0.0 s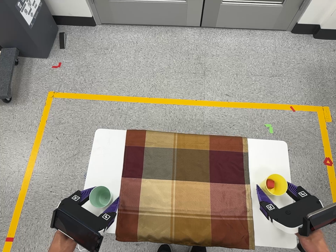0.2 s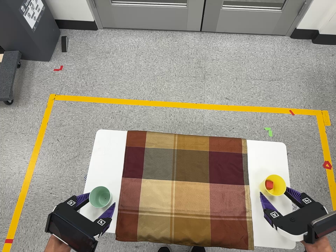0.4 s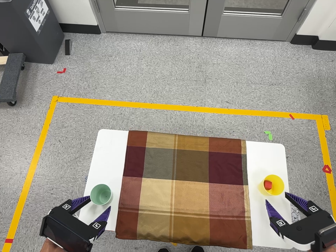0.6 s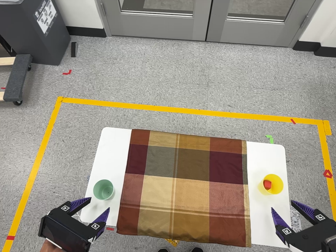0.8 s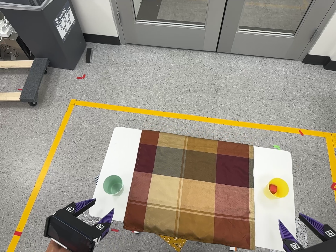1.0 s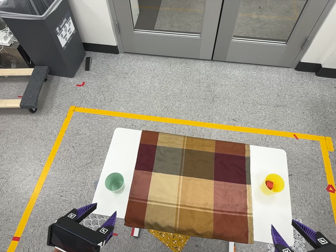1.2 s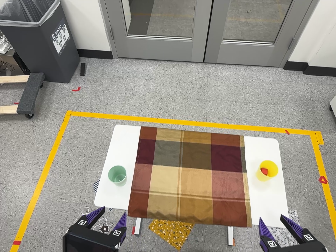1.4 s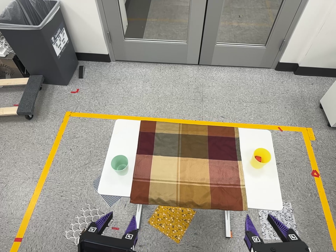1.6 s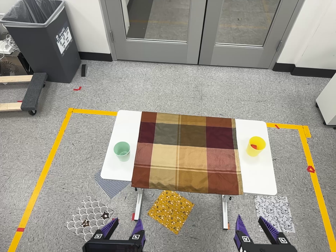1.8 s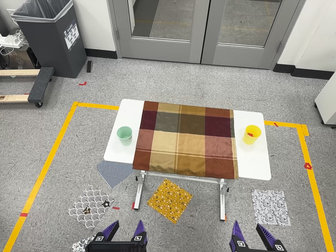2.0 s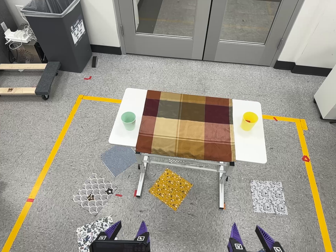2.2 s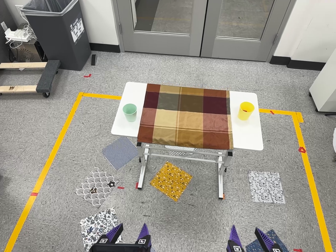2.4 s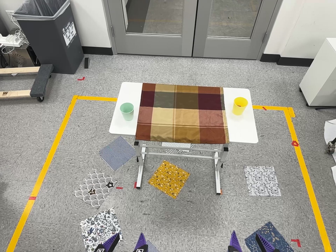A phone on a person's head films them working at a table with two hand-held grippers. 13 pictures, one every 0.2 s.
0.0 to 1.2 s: The camera travels toward the bottom of its view and backward, about 28 cm. Its aim tips toward the top of its view by about 10 degrees.
1.2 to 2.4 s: The camera travels toward the bottom of its view and backward, about 50 cm, so close, fixed things drift upward.
The film runs backward here.
